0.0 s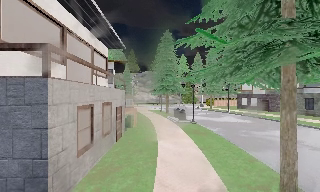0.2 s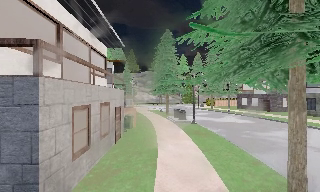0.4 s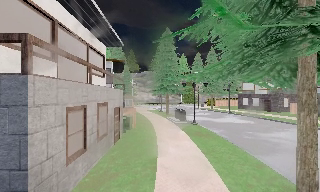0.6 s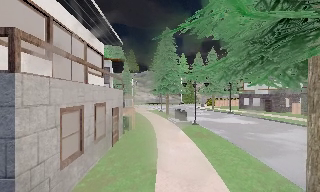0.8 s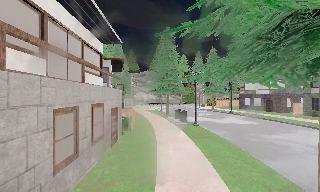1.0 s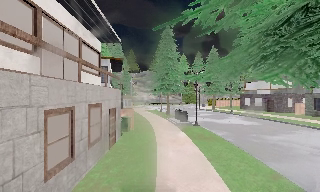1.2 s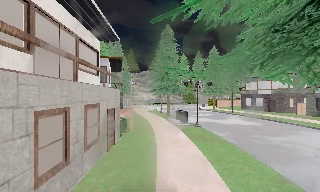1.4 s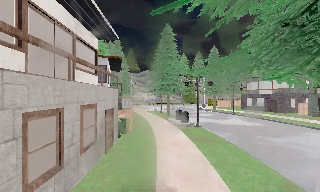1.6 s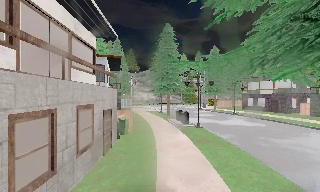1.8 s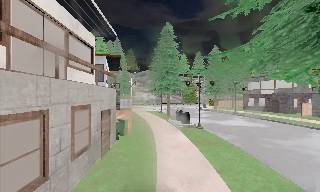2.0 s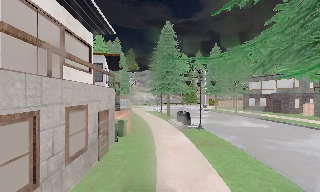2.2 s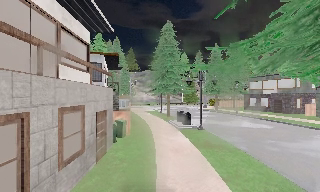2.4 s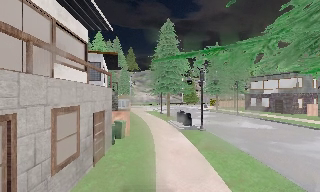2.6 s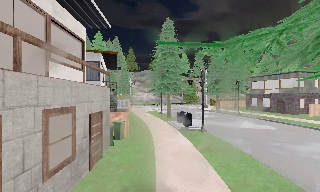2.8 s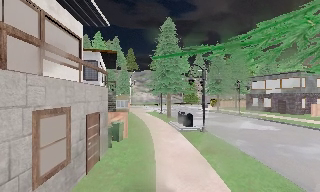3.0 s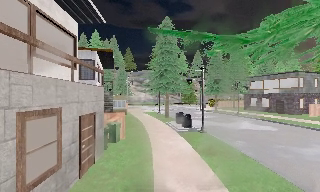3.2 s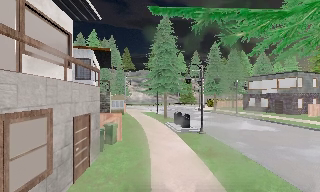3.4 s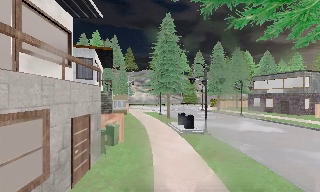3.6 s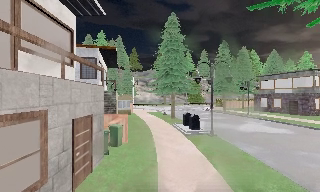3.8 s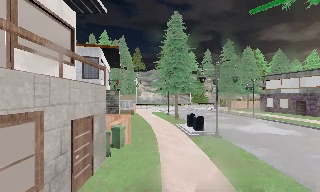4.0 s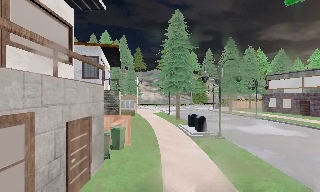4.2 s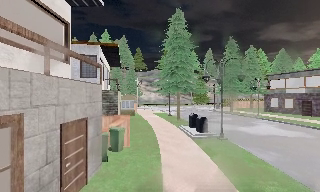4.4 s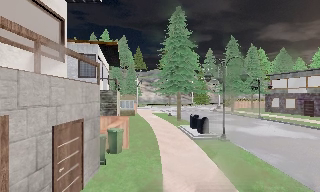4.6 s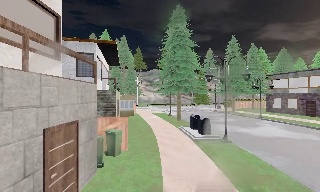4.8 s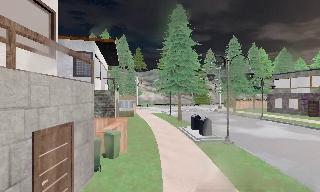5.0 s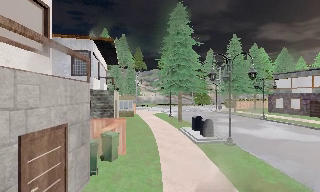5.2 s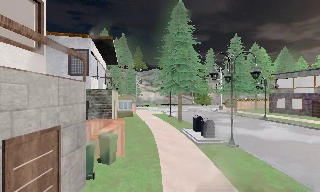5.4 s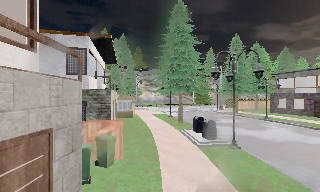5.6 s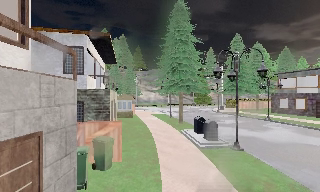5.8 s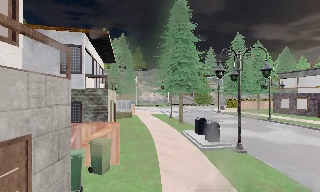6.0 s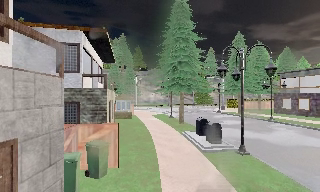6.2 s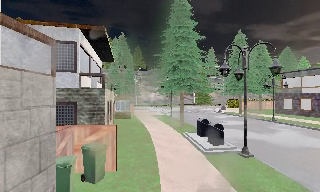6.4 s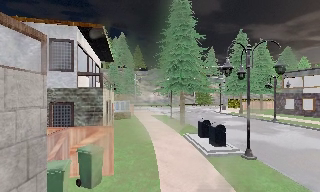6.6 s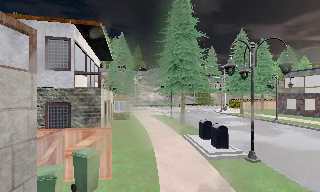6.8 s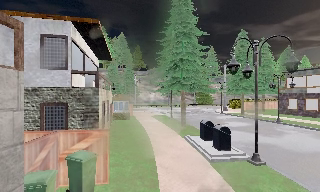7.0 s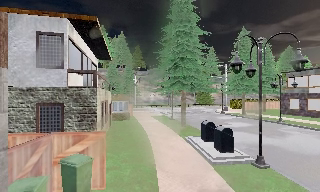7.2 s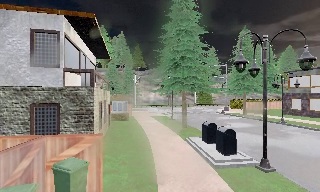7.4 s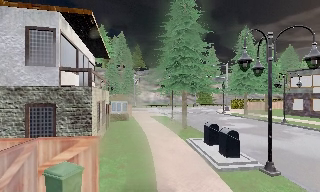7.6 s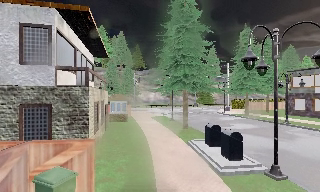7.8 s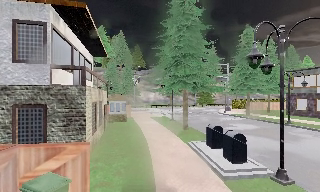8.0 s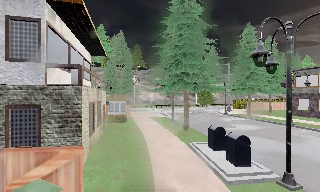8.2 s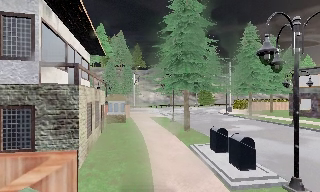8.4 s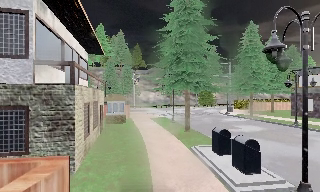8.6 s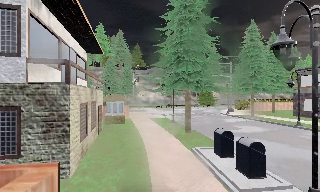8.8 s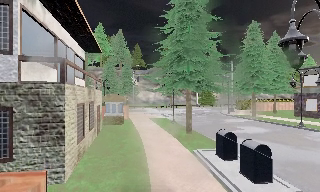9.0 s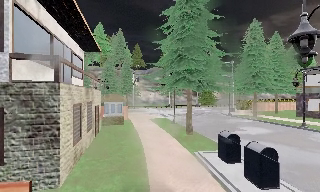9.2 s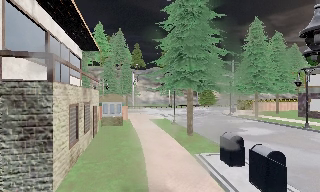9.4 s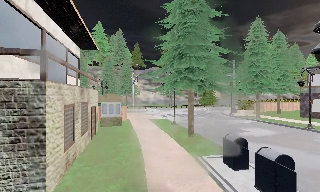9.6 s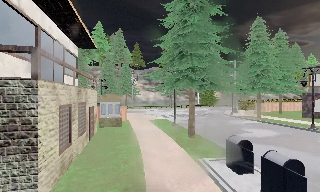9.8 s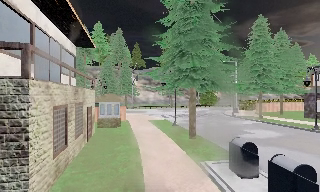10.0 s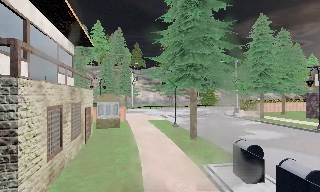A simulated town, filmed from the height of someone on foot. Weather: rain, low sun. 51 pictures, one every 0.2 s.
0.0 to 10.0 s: The camera travels forward, about 13 m, so what stands in front looms larger.
The film runs forward here.
